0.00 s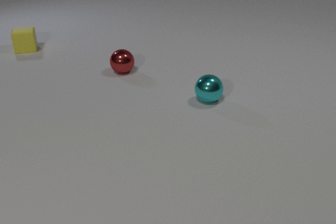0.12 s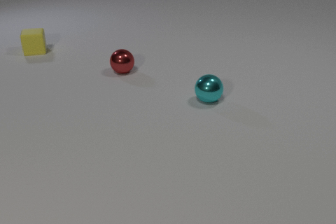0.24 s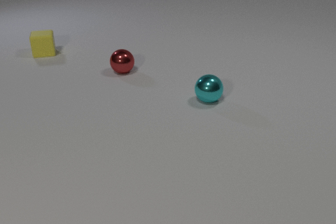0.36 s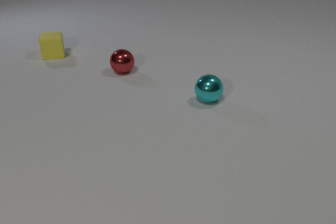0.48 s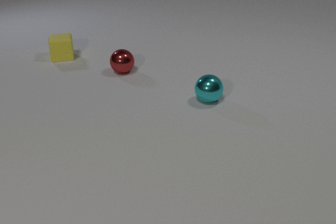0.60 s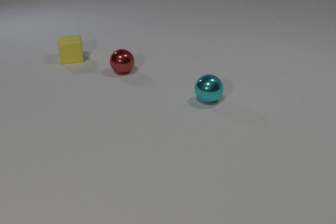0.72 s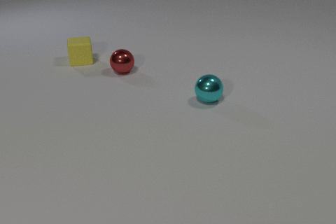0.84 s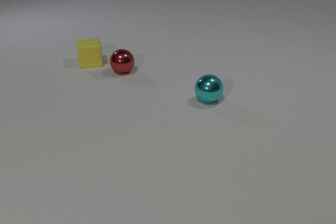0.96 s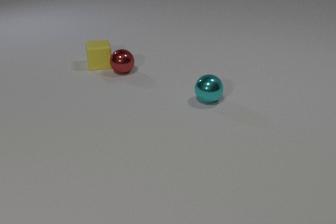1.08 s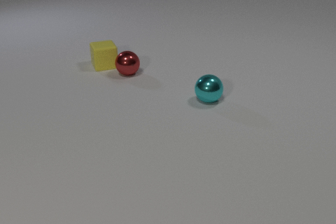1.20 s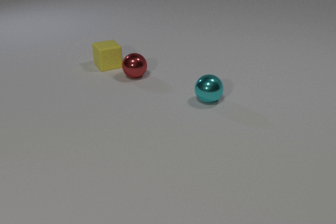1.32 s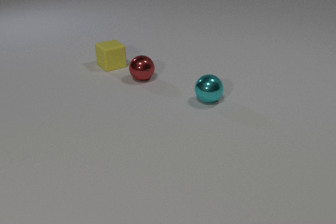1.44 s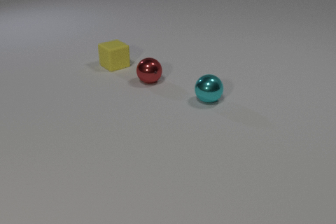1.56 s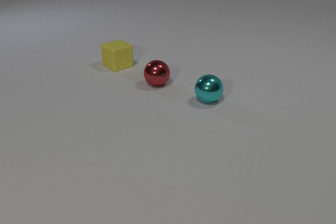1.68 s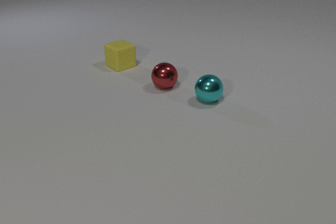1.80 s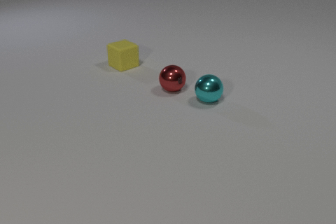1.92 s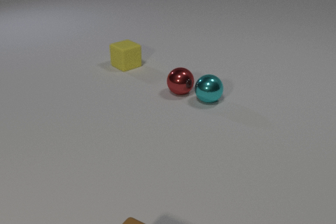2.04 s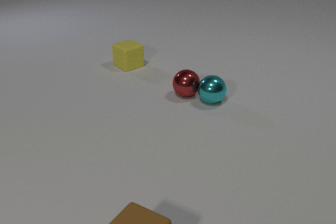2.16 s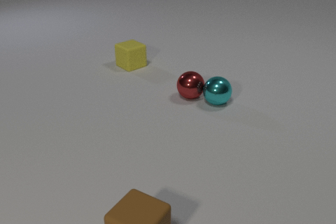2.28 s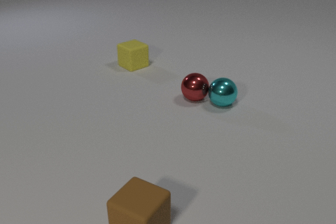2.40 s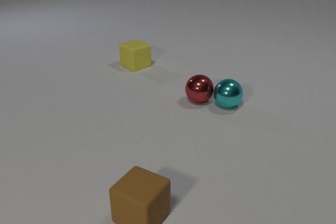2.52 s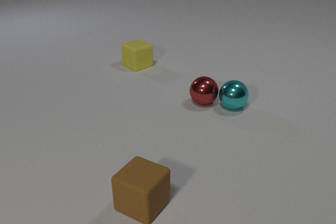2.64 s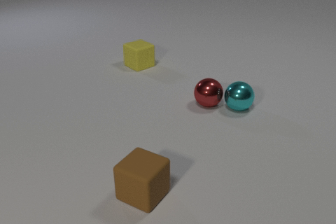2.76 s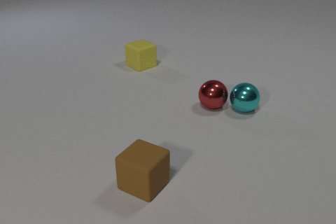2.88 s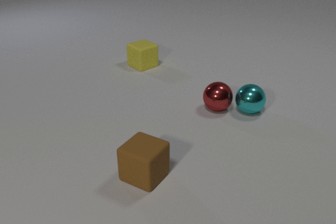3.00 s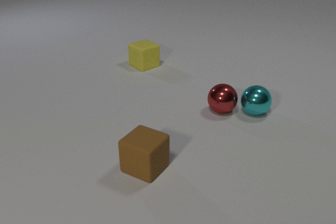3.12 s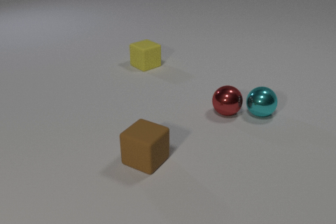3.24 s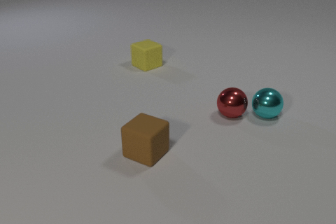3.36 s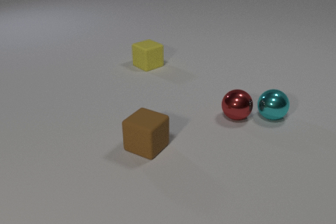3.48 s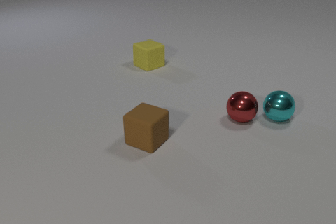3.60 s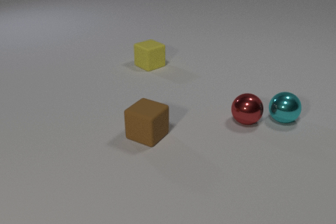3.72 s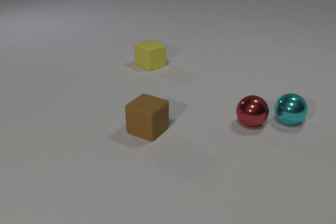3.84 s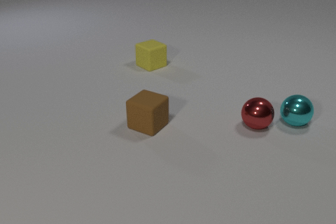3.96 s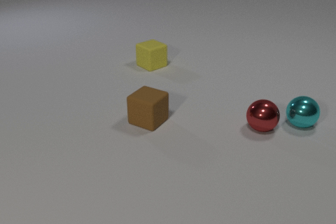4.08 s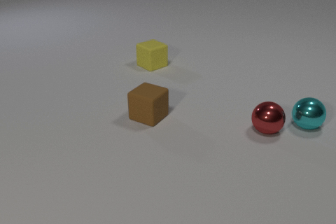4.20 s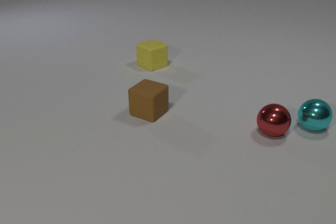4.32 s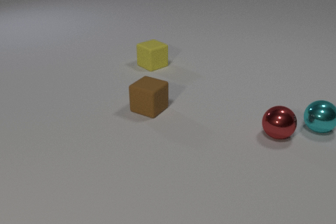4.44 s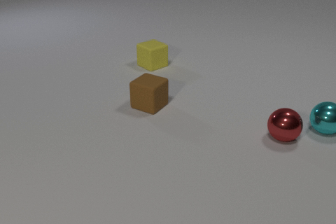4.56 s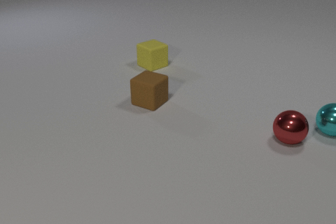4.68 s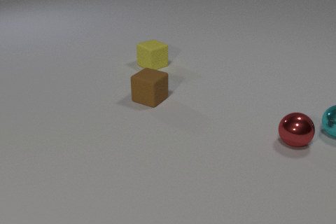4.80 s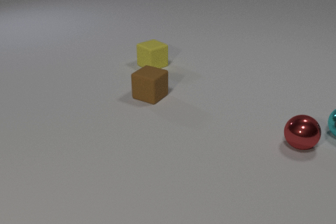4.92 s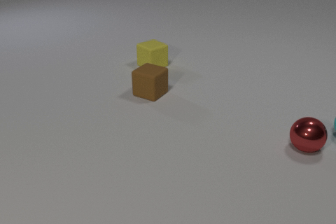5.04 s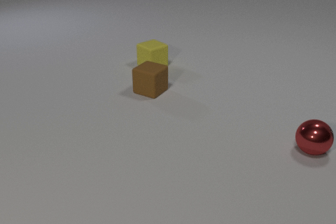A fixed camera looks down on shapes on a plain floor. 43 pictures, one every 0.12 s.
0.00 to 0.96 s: The yellow rubber cube slides to the right and toward the camera.
0.96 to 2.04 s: The yellow rubber cube slides to the right, spins so that its near face slides to the right, counterclockwise seen from above. The red metal sphere rolls to the right and toward the camera. The brown rubber cube comes in at the bottom edge, slides away from the camera. The yellow rubber cube and the red metal sphere collide. The red metal sphere and the cyan metal sphere collide.
2.04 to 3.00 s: The yellow rubber cube slides to the right. The red metal sphere rolls to the right and toward the camera. The cyan metal sphere rolls to the right. The brown rubber cube slides away from the camera.
3.00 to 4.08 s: The yellow rubber cube slides to the right. The red metal sphere rolls to the right and toward the camera. The cyan metal sphere rolls to the right. The brown rubber cube slides away from the camera.
4.08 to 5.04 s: The red metal sphere rolls to the right and toward the camera. The cyan metal sphere rolls to the right, leaves at the right edge. The brown rubber cube slides away from the camera.
What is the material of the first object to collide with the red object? rubber.
What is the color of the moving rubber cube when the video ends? brown.
How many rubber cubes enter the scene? 1.
